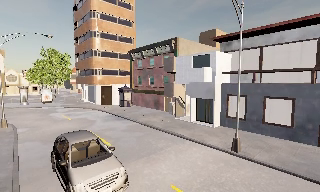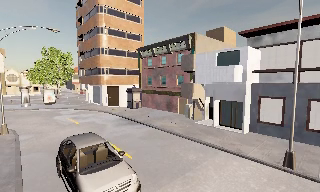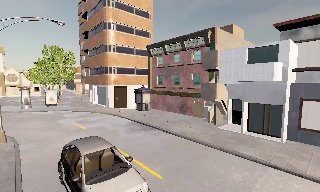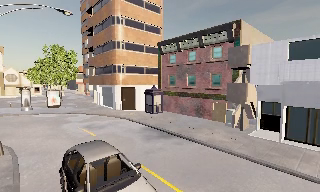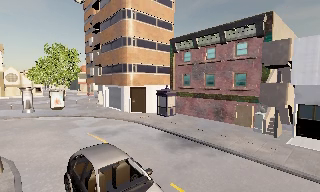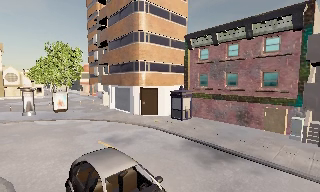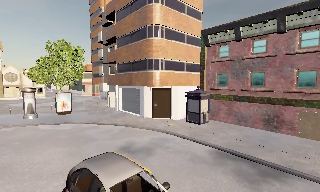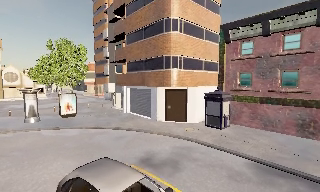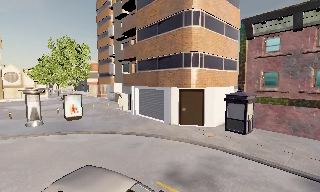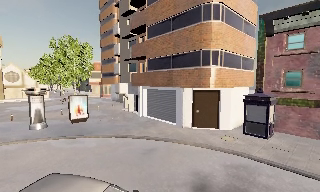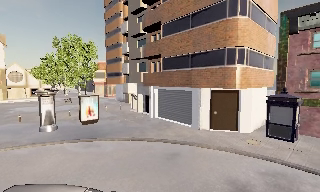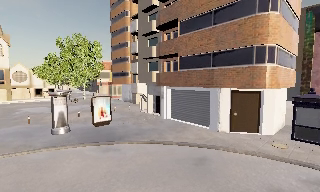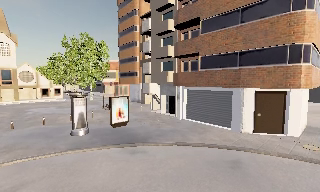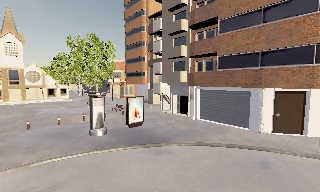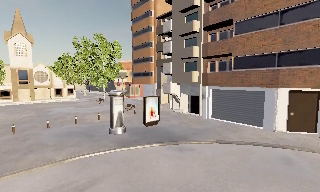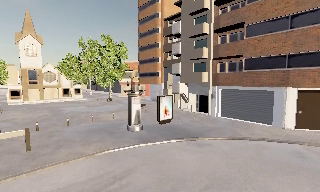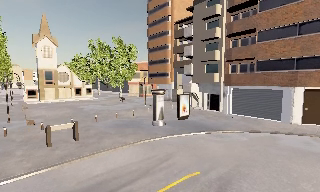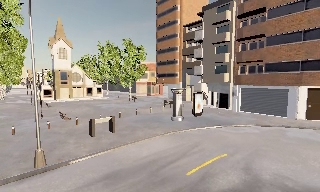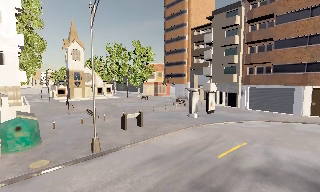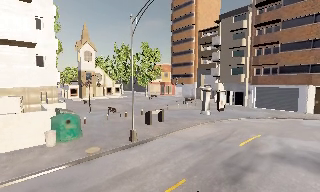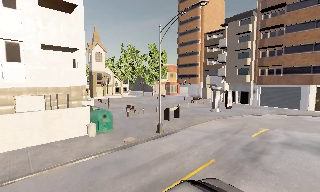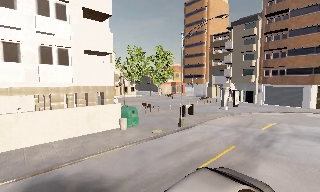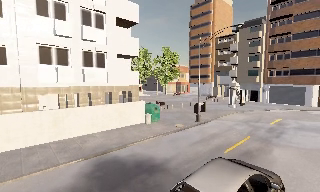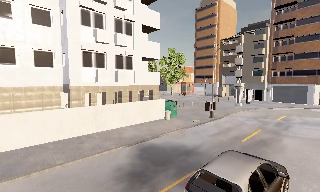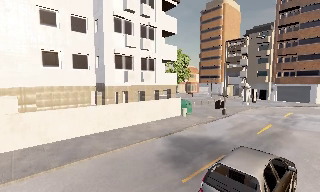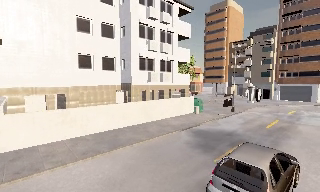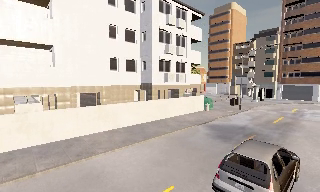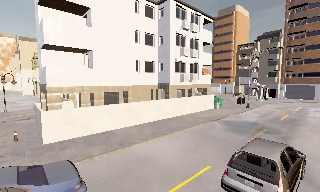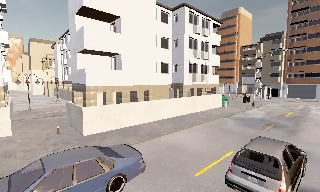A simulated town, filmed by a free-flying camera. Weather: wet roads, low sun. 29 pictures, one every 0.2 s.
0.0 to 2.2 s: The camera travels to its left and forward, about 20 m, so close, fixed things drift to the right. It loses speed.
2.2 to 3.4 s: The camera travels to its left and backward, about 10 m, so close, fixed things drift to the right. It gains speed.
3.4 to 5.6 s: The camera travels to its left and backward, about 25 m, so close, fixed things drift to the right.
The film runs backward here.
